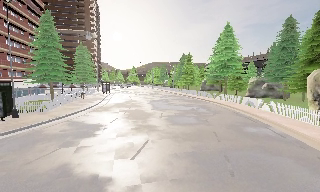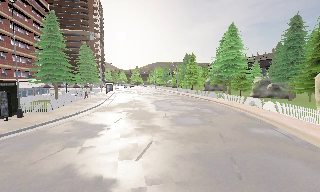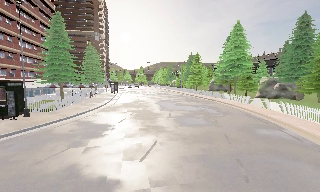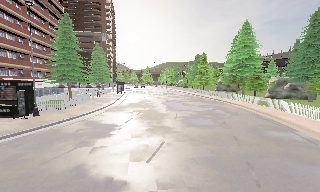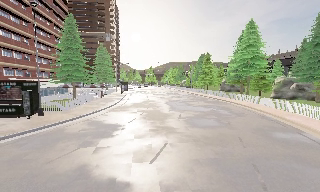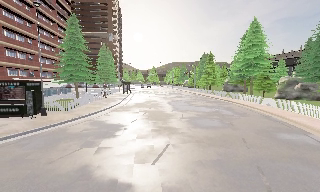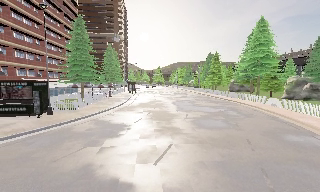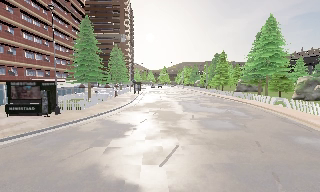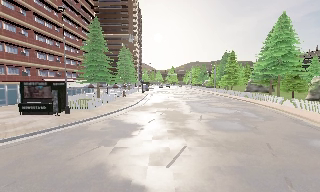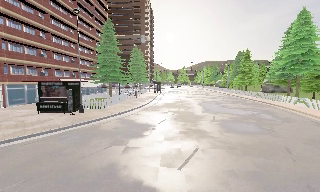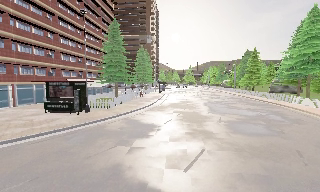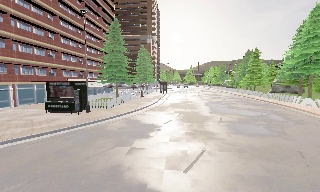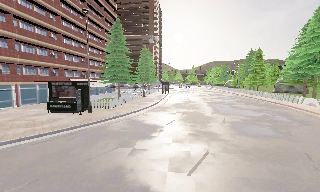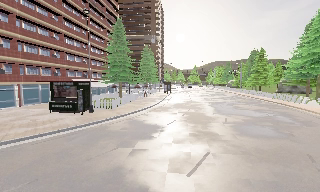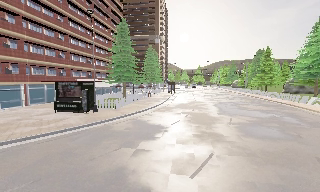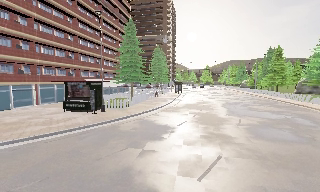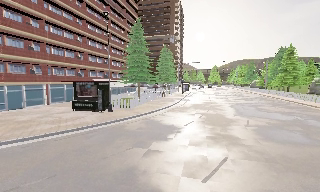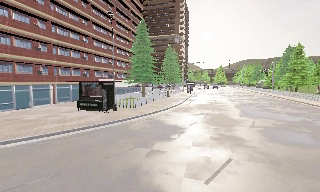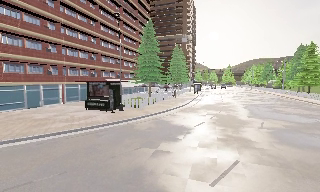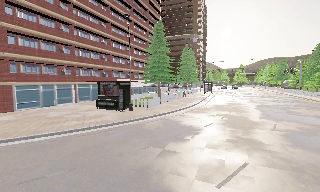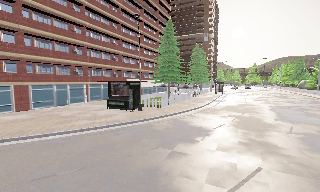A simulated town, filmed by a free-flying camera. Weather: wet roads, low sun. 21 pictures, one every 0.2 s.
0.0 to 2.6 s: The camera swings to its left by about 20 degrees, and the scene slides to the right. It travels forward, about 1 m, so what stands in front looms larger.
2.6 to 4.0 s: The scene slides to the right, as the camera pans about 20 degrees to its left.
The film runs forward here.
